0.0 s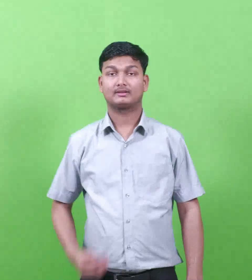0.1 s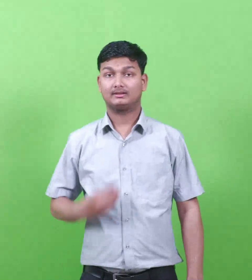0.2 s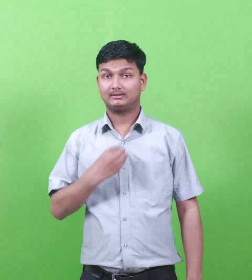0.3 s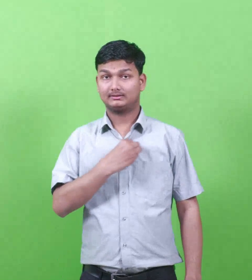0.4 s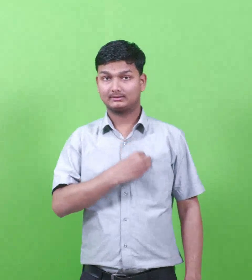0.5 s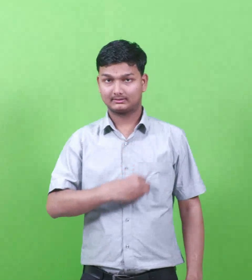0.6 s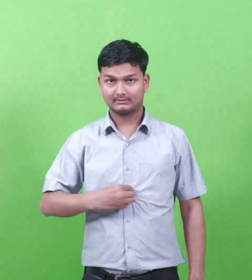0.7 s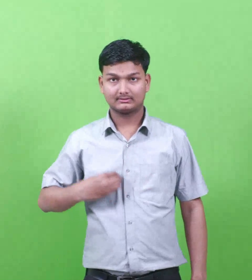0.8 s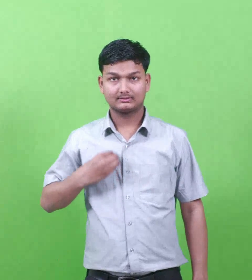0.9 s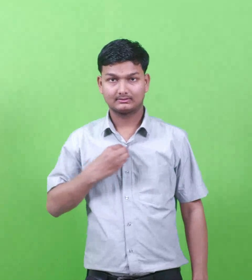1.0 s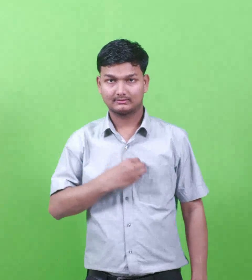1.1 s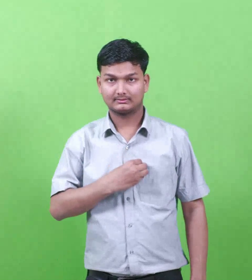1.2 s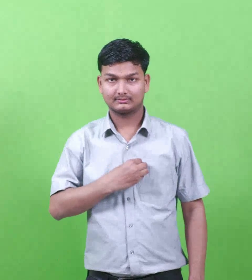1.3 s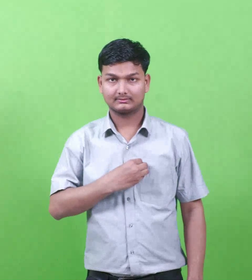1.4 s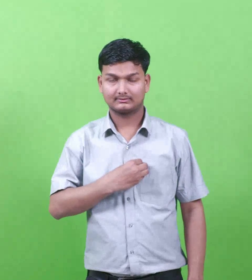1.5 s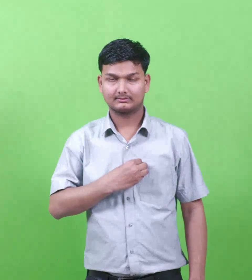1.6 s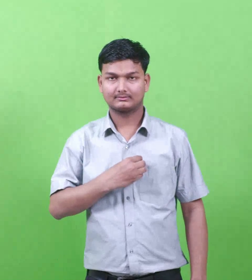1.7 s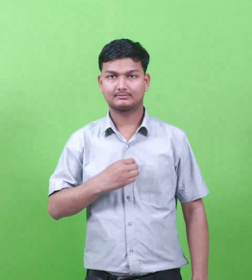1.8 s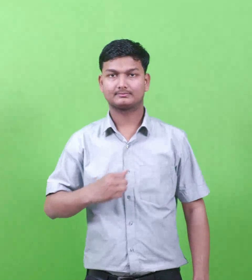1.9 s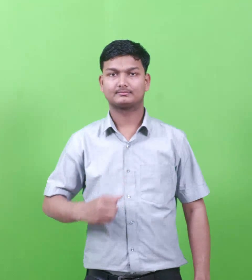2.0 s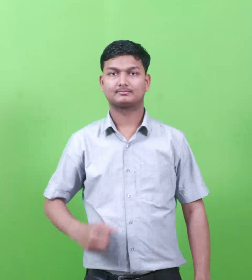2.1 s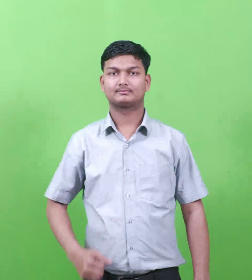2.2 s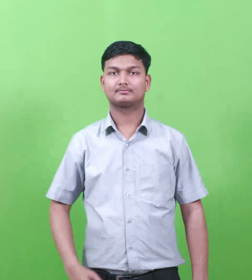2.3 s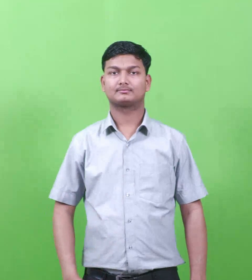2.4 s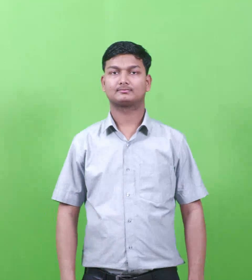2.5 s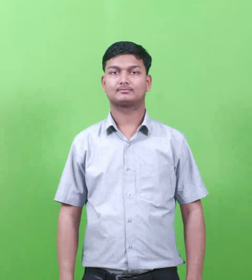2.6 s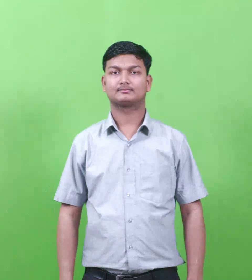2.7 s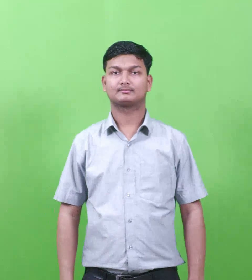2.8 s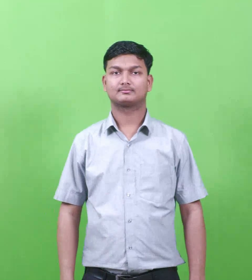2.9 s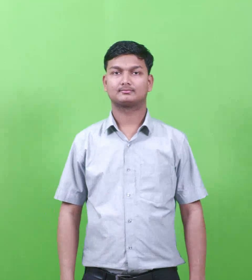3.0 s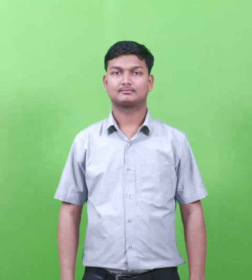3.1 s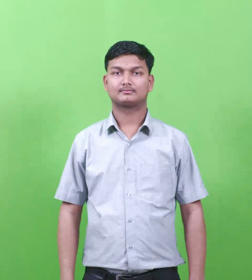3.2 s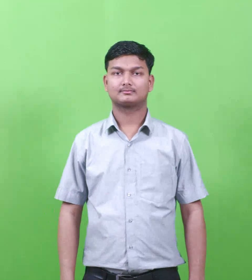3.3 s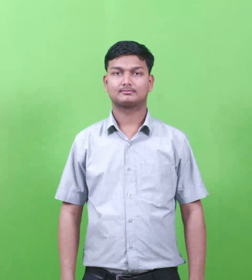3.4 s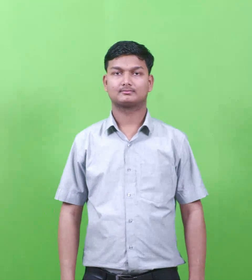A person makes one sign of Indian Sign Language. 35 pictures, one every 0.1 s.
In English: shimeah(shammah)
